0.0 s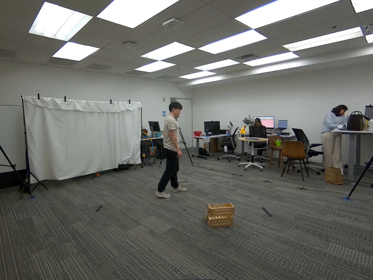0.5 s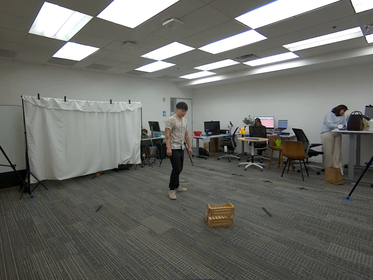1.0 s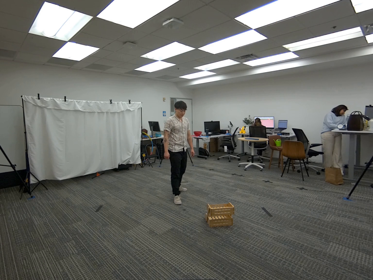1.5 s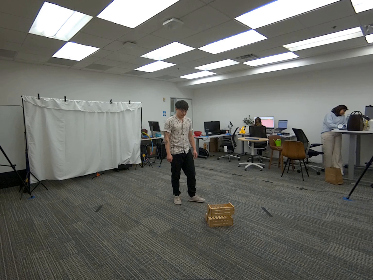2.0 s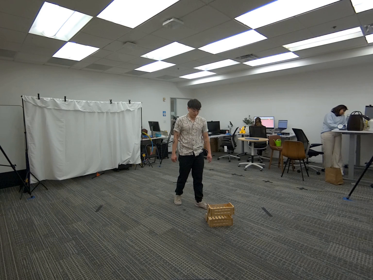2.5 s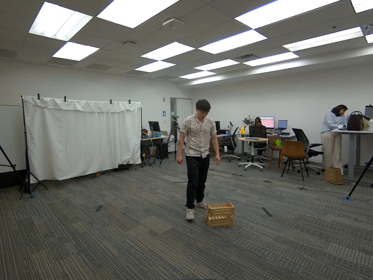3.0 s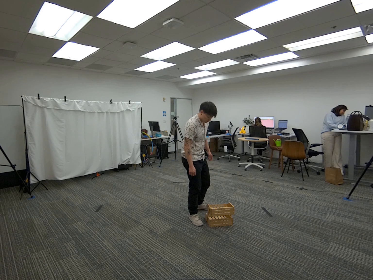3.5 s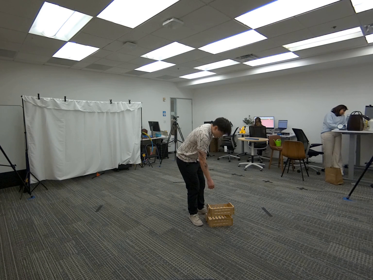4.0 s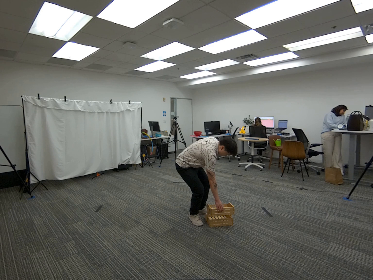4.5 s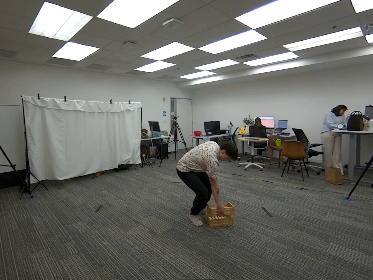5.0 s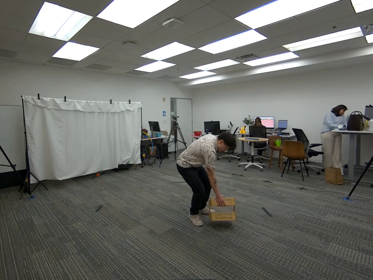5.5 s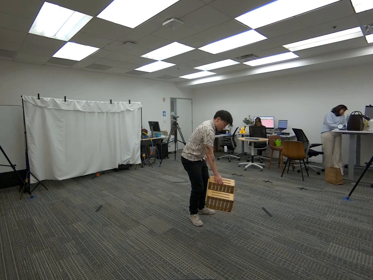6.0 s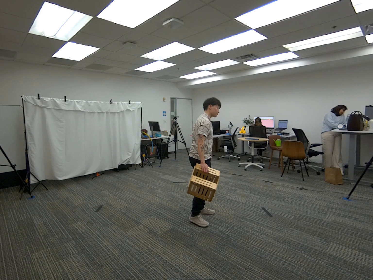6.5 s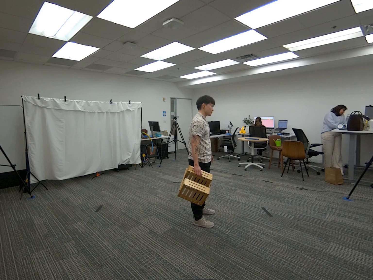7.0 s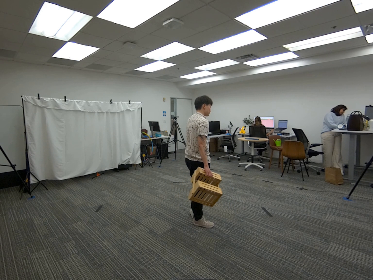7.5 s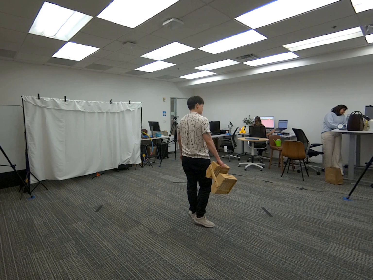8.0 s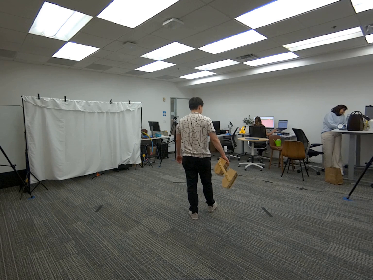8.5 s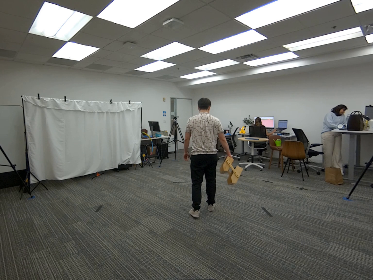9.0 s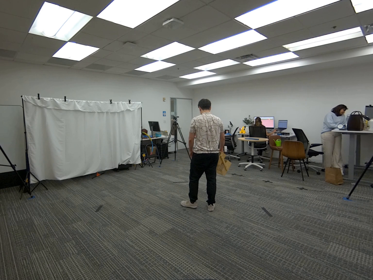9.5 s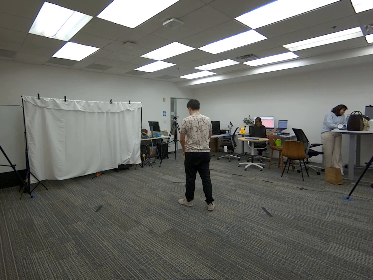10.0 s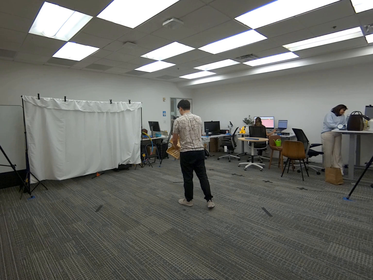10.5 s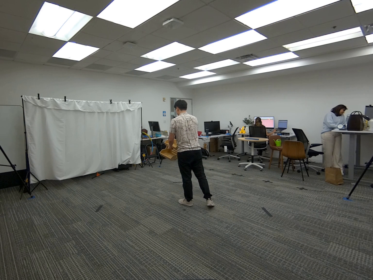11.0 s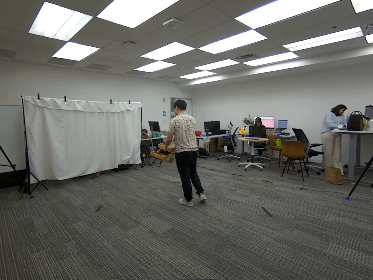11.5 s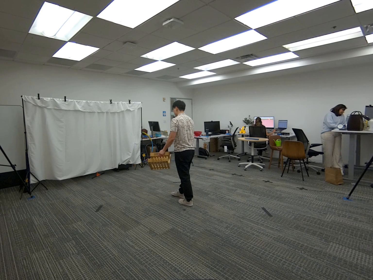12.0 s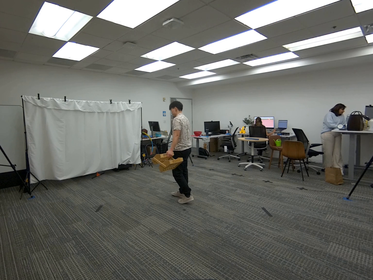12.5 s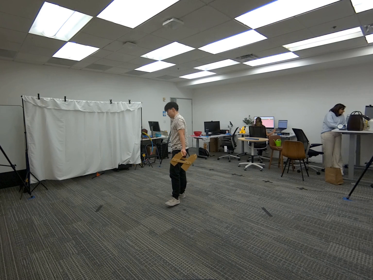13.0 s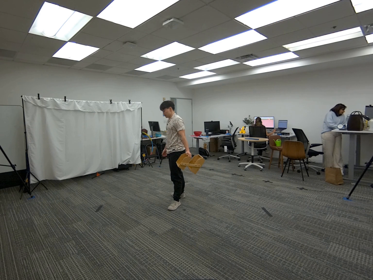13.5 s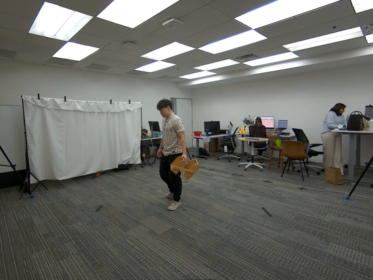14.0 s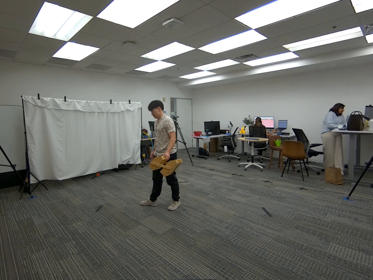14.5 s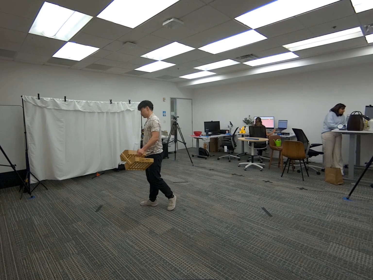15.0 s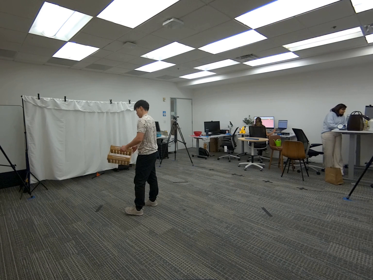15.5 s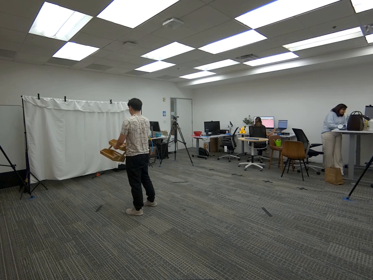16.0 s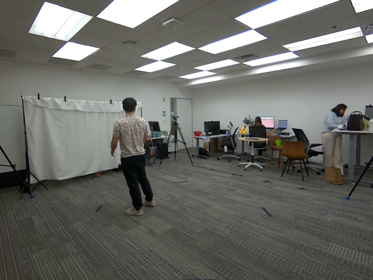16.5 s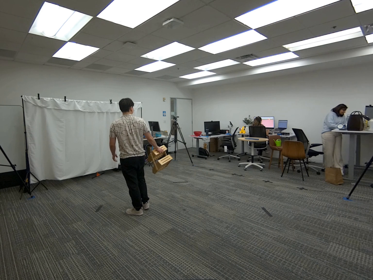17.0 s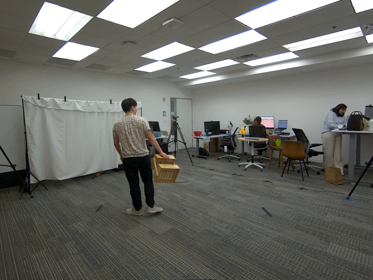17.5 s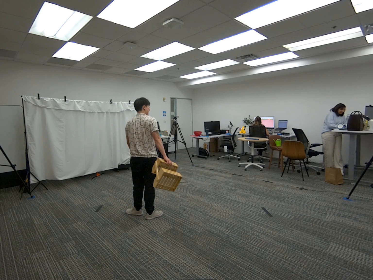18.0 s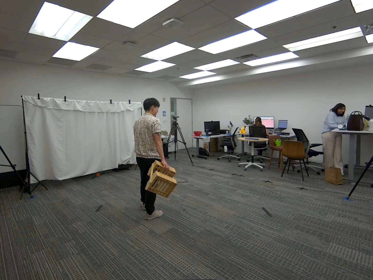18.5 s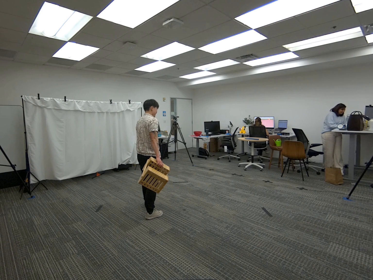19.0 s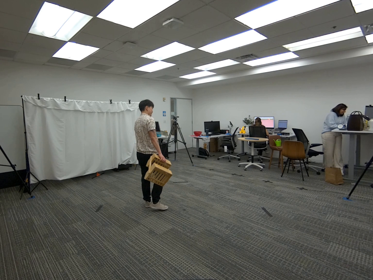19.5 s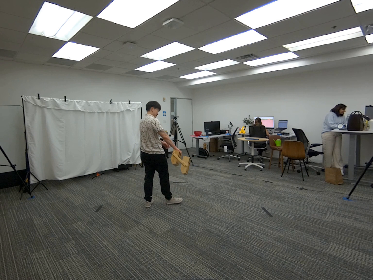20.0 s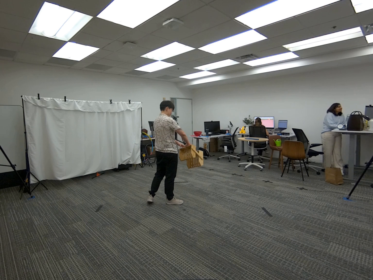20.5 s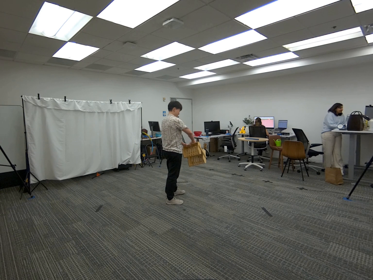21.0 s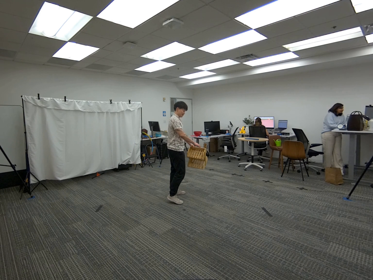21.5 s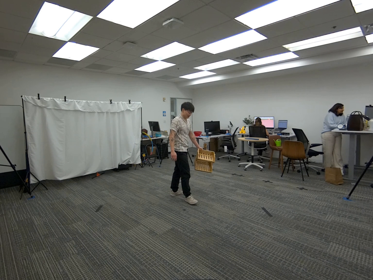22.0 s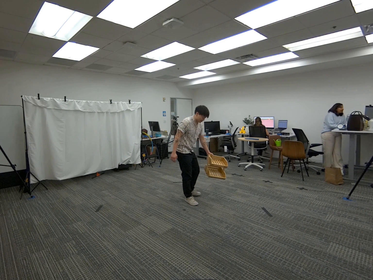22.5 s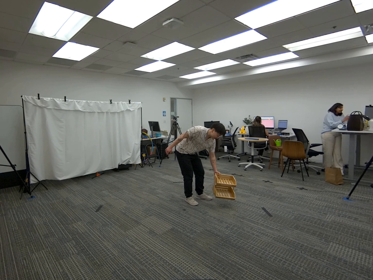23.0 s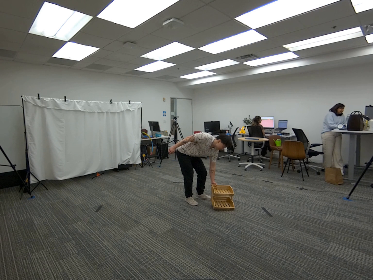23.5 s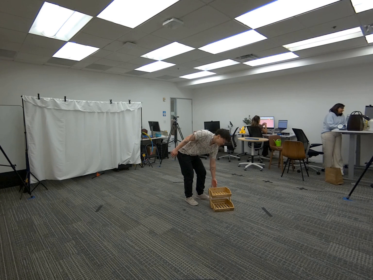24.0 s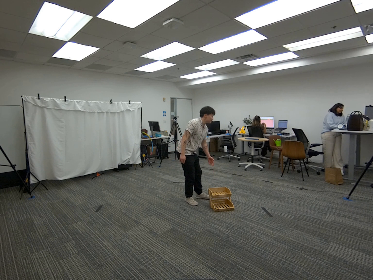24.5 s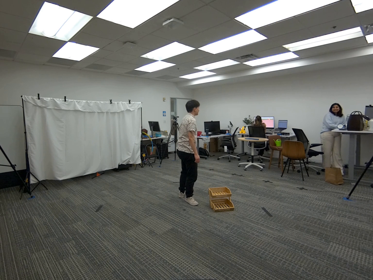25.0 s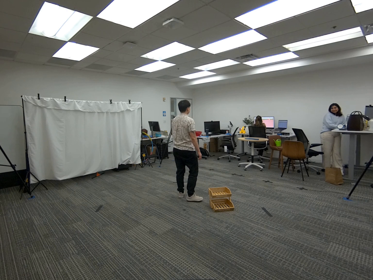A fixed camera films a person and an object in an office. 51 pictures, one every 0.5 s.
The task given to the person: Walk over to the wooden crate. Pick up the crate with your right hand. Walking around the bounding area, alternate hands until the end of sequence. Place the crate back on the ground when finished.
